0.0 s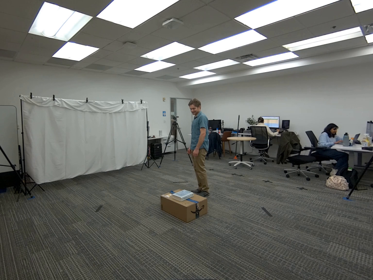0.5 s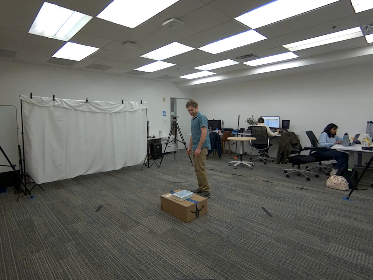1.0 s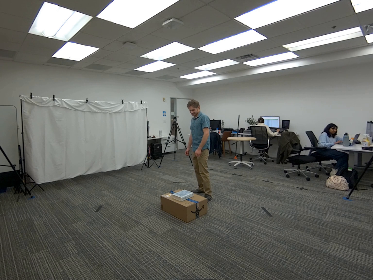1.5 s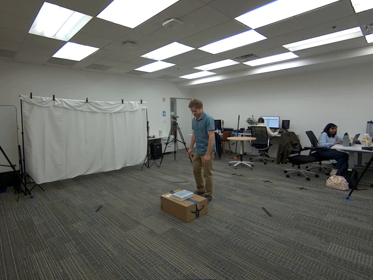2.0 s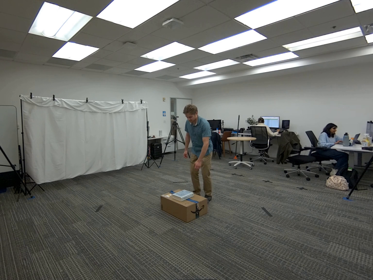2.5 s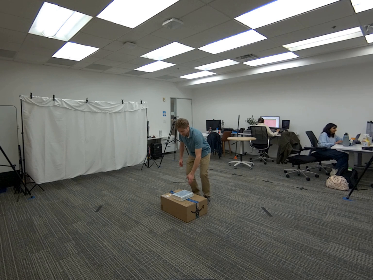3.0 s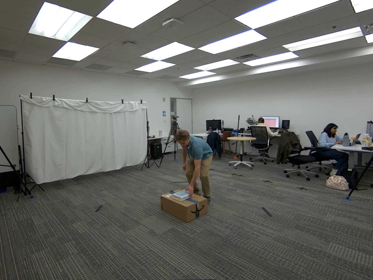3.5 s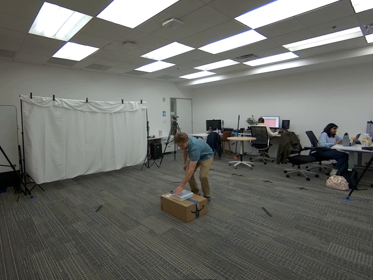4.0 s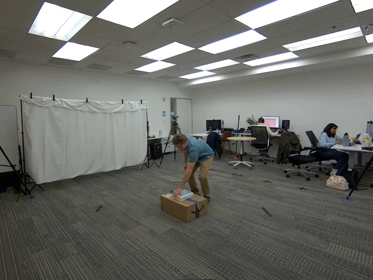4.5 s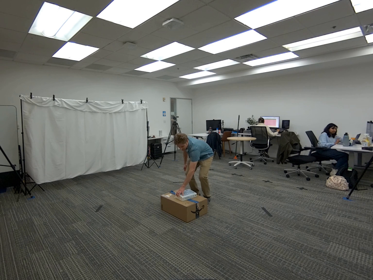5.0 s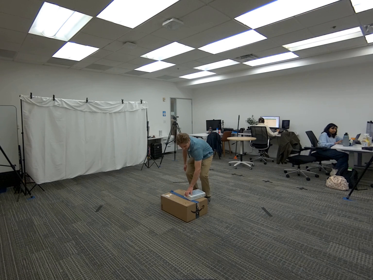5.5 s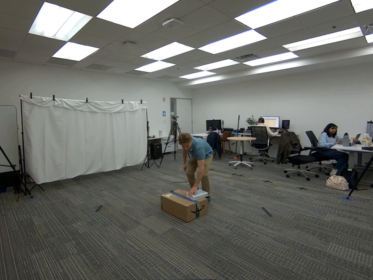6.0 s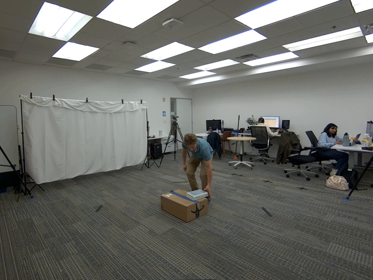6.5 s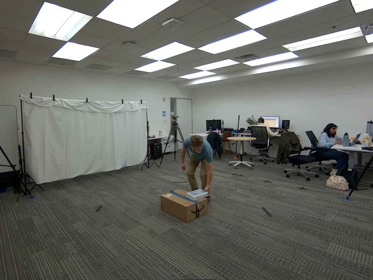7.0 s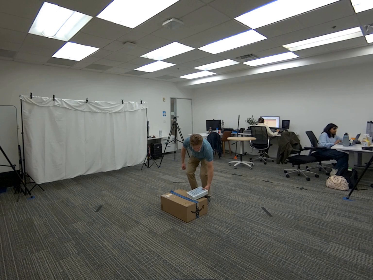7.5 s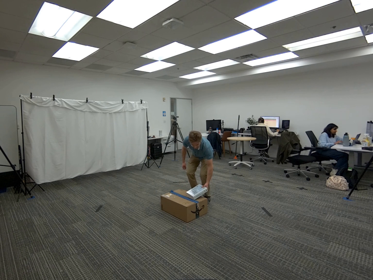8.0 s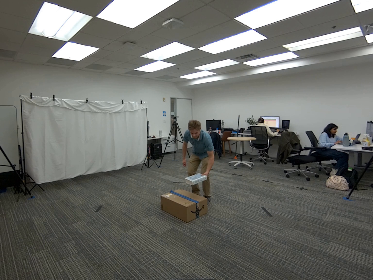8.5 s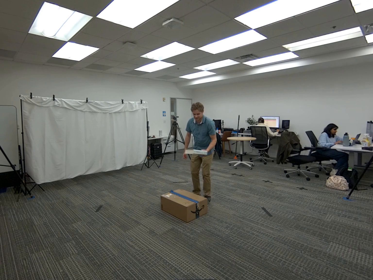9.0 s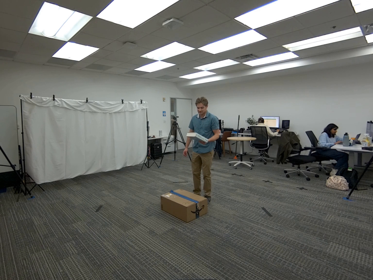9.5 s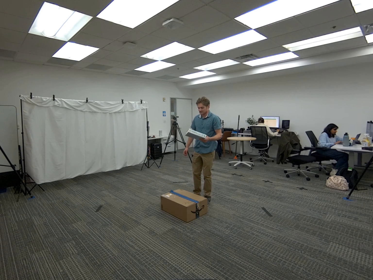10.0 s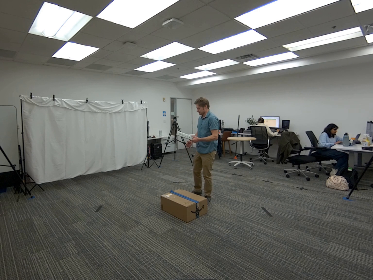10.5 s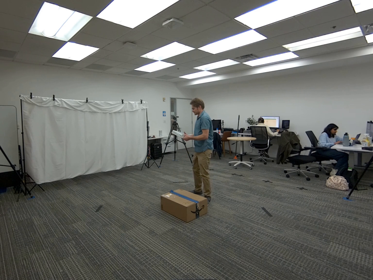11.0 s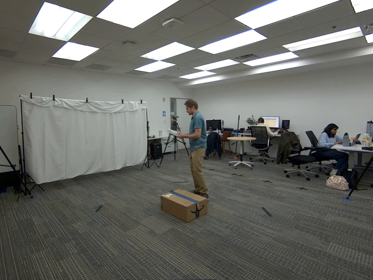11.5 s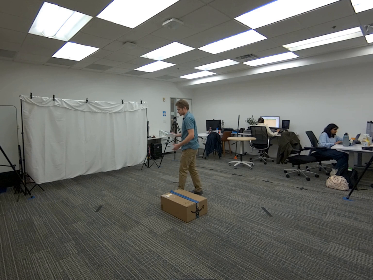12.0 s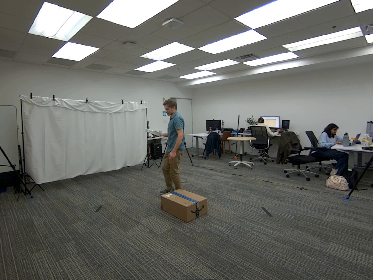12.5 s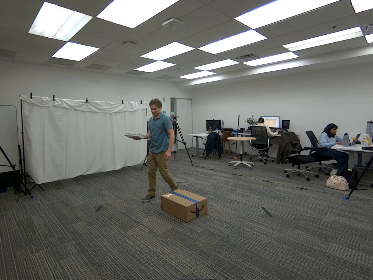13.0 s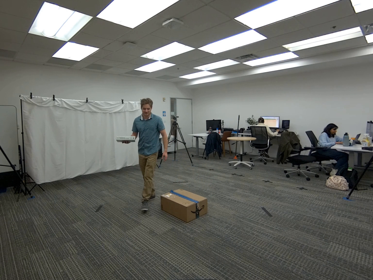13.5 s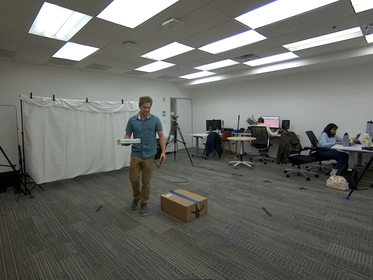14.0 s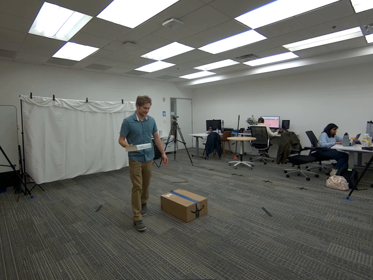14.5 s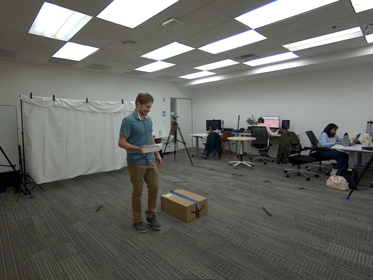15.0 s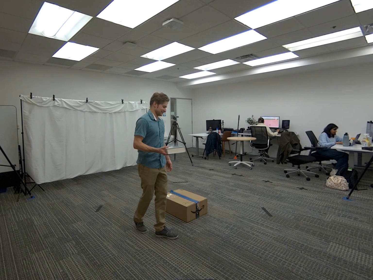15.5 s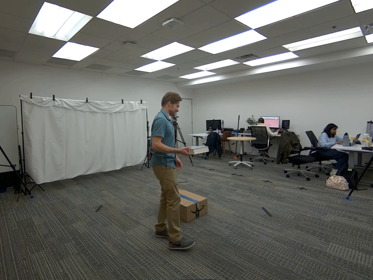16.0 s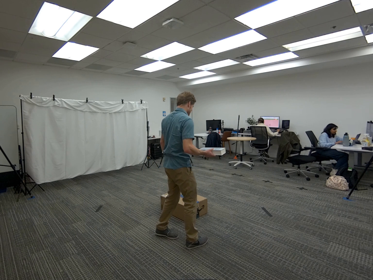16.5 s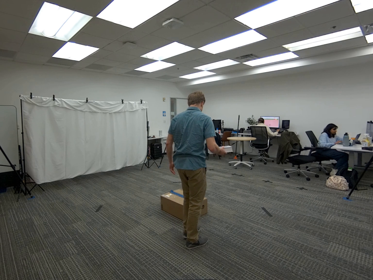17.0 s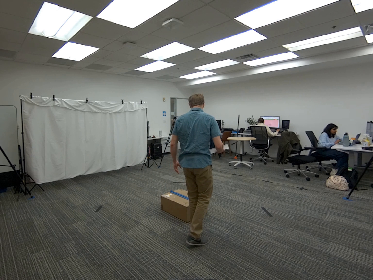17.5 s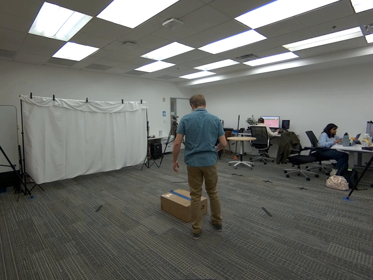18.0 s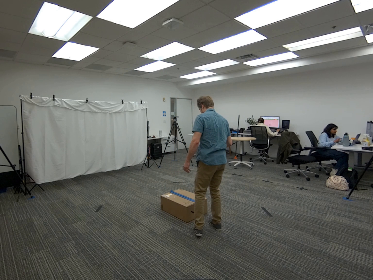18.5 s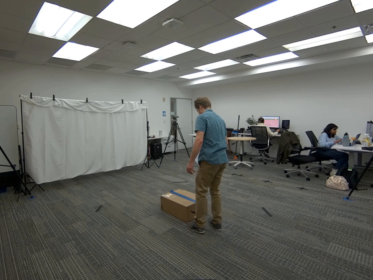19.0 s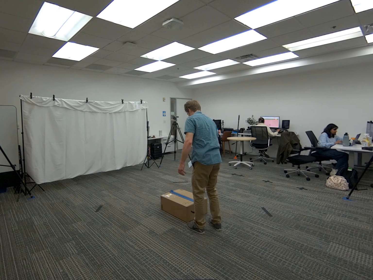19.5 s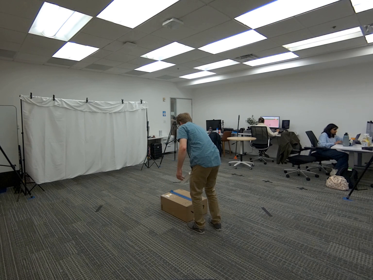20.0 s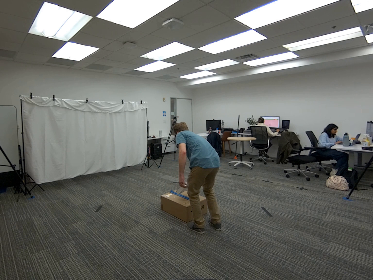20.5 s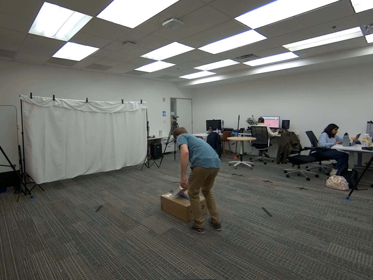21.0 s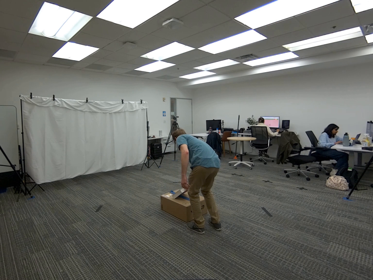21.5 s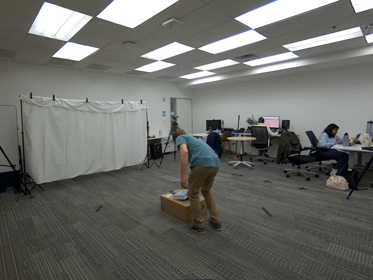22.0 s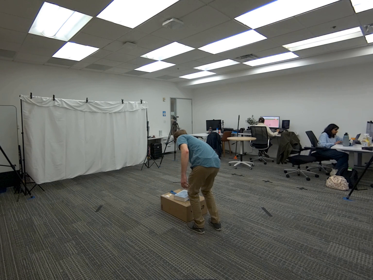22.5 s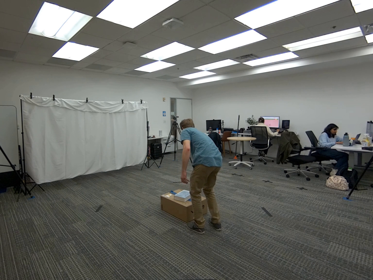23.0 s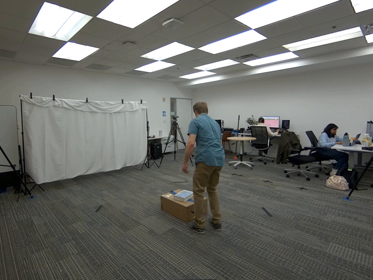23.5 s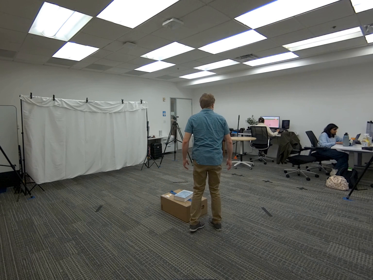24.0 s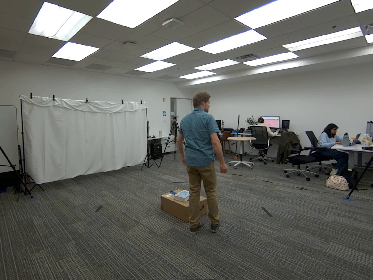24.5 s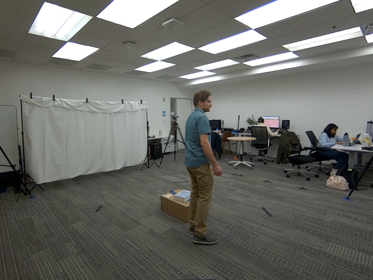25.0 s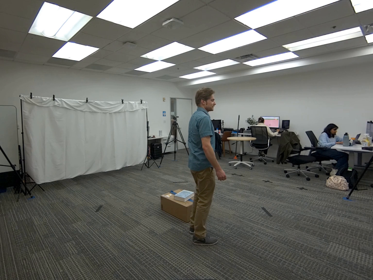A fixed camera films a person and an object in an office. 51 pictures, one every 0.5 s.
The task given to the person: Walk to the light blue book on the big brown cardboard box. Pick up the book with your left hand, transfer it to your right hand, and place it back on top of the box with your right hand.
